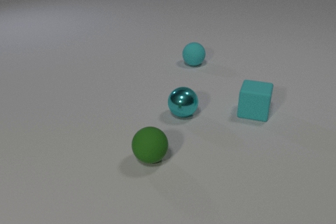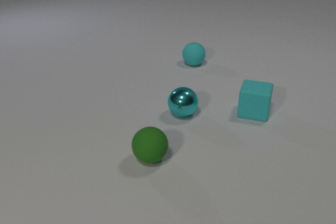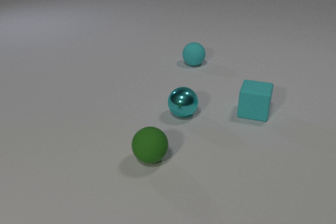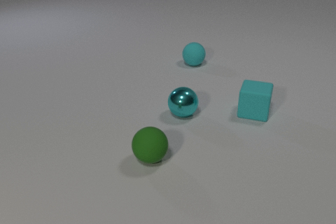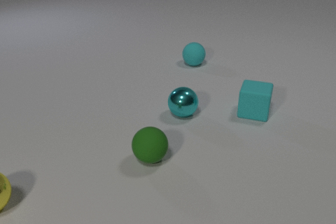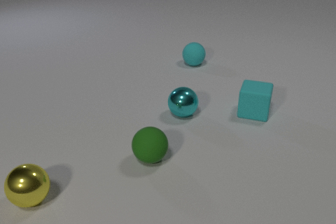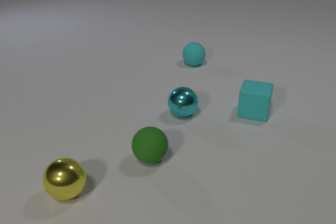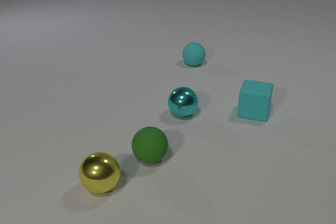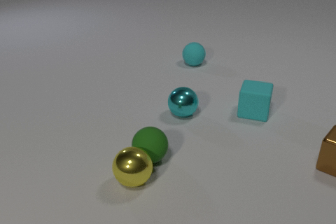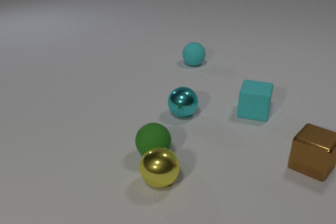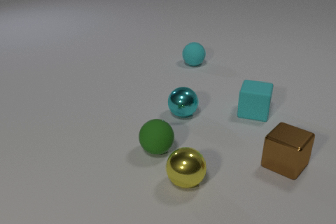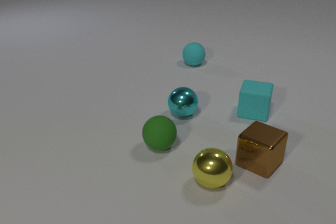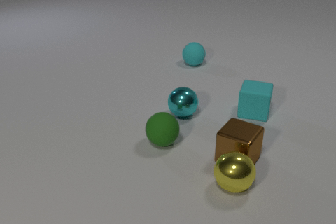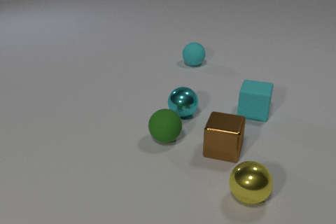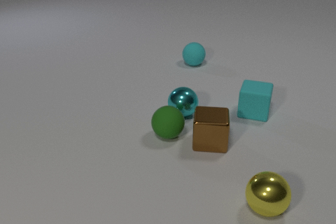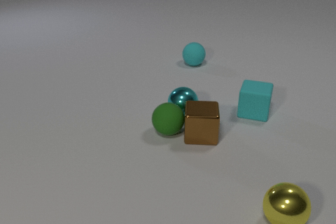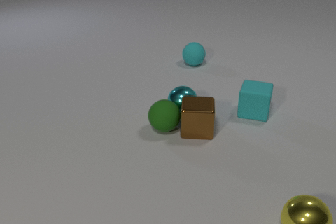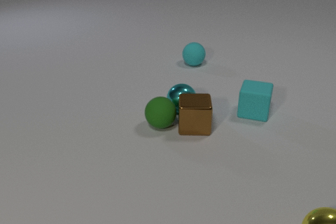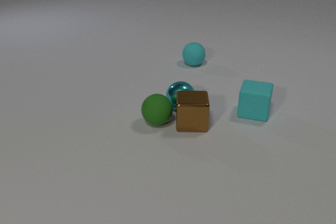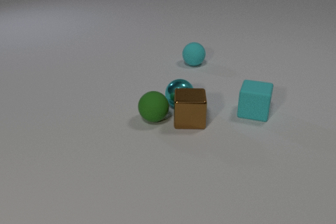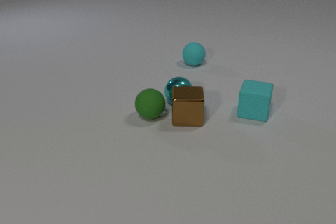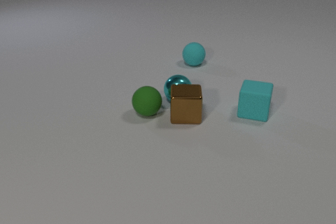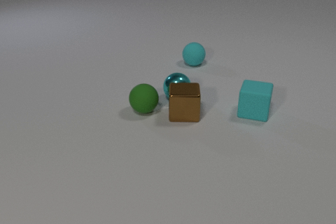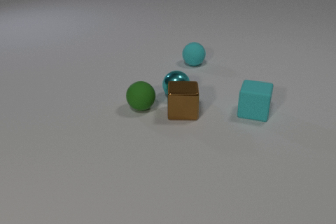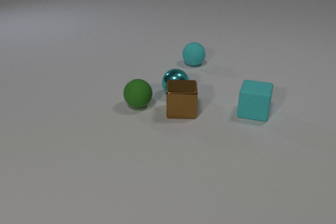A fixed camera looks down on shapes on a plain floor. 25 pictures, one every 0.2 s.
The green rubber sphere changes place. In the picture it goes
away from the camera.
The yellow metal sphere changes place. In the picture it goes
to the right.
0.0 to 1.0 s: The yellow metal sphere comes in at the left edge, rolls to the right.
1.0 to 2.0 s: The yellow metal sphere rolls to the right. The brown metal cube comes in at the right edge, slides to the left. The green rubber sphere rolls away from the camera. The yellow metal sphere and the green rubber sphere collide.
2.0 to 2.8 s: The yellow metal sphere rolls to the right. The brown metal cube slides to the left, spins so that its near face slides to the right, counterclockwise seen from above. The green rubber sphere rolls away from the camera and to the right. The yellow metal sphere and the brown metal cube collide.
2.8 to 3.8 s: The yellow metal sphere rolls to the right and toward the camera, leaves at the bottom edge. The brown metal cube slides away from the camera and to the left. The green rubber sphere rolls away from the camera and to the left. The cyan metal sphere rolls away from the camera. The brown metal cube and the green rubber sphere collide. The brown metal cube and the cyan metal sphere collide.
3.8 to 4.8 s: The brown metal cube slides away from the camera and to the left. The green rubber sphere rolls away from the camera and to the left. The cyan metal sphere rolls away from the camera.
What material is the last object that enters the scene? metal.
Are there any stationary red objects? no.
How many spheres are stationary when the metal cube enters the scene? 3.
